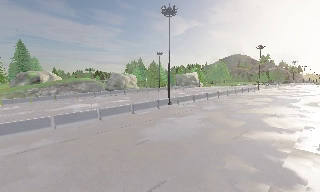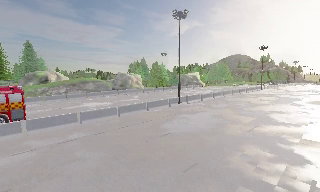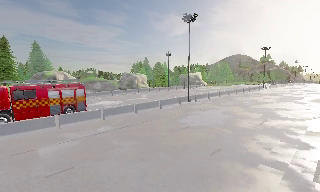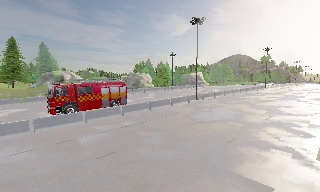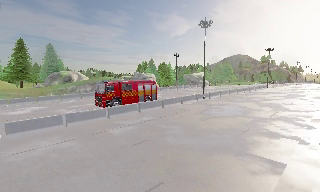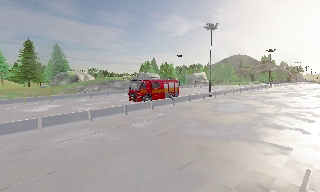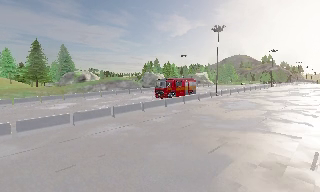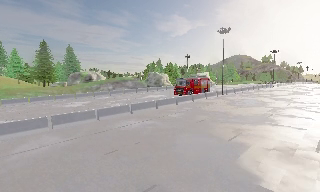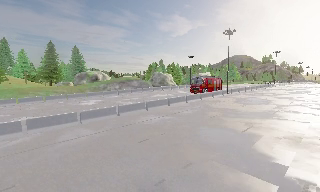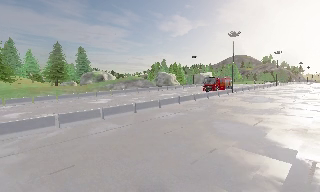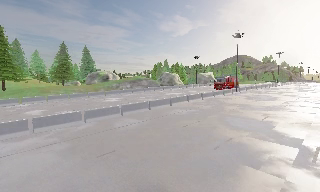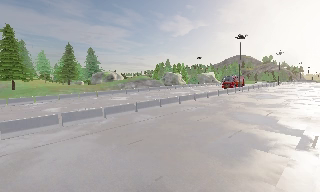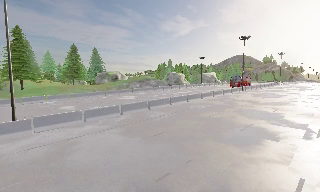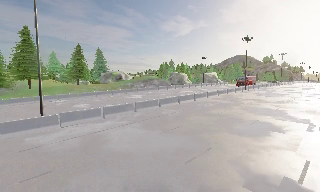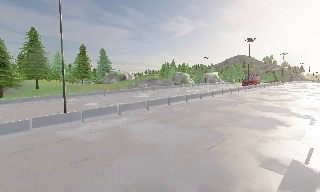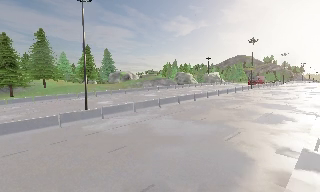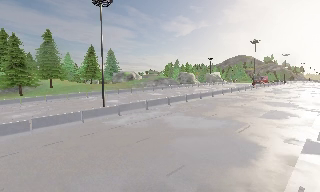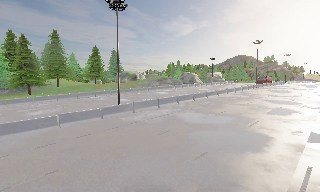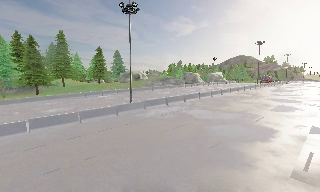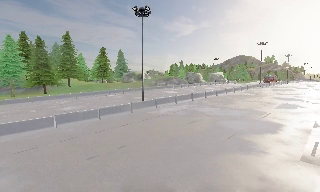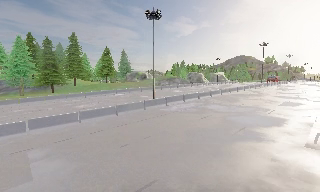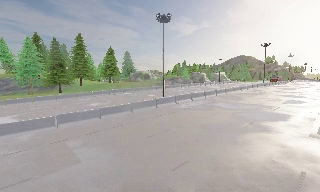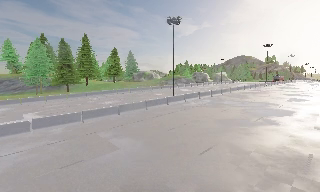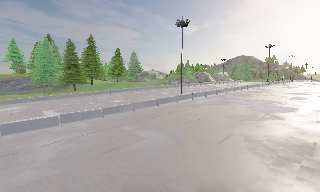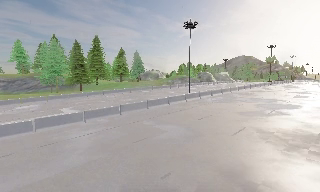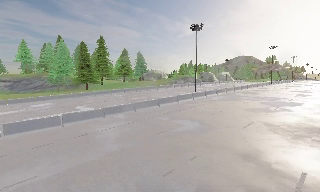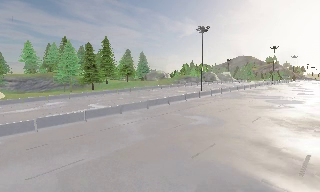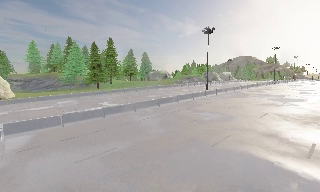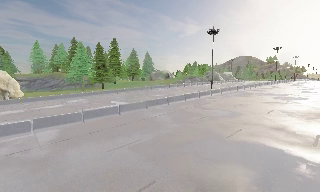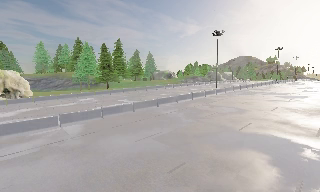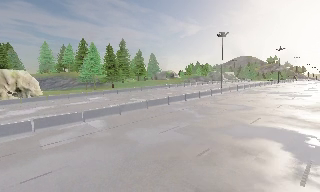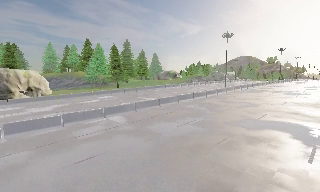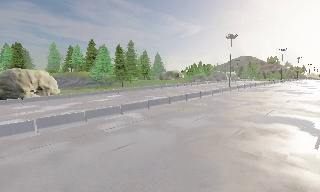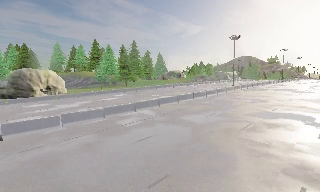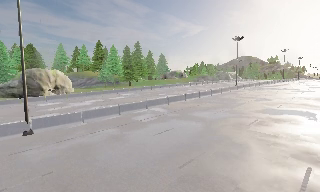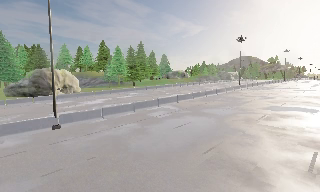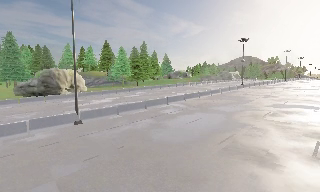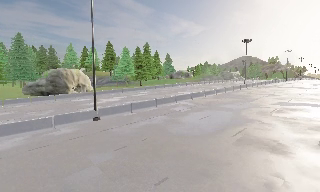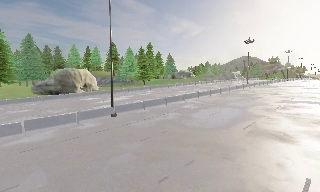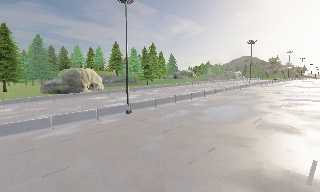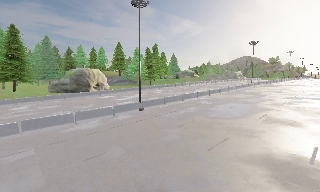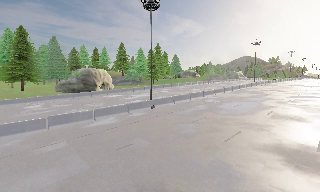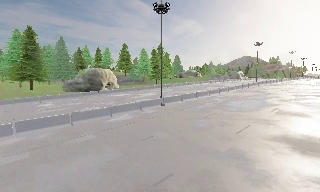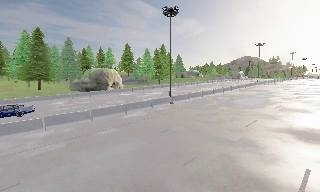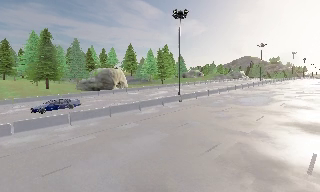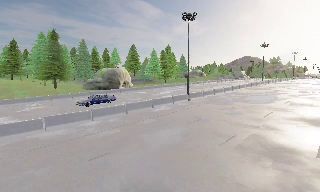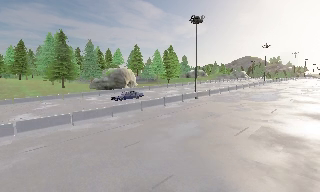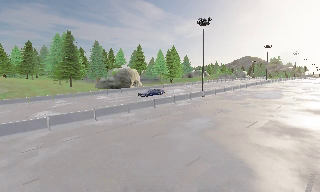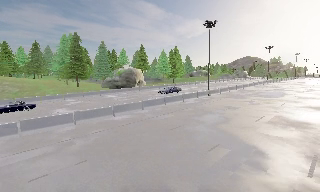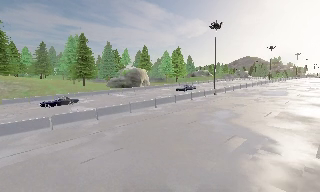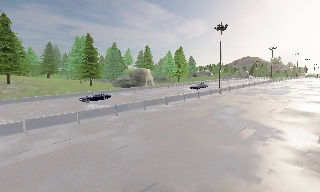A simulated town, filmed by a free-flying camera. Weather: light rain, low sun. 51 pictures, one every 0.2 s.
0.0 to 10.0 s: The camera travels to its left and backward, about 90 m, so close, fixed things drift to the right.
The film runs backward here.
